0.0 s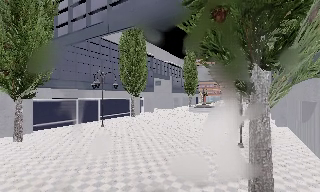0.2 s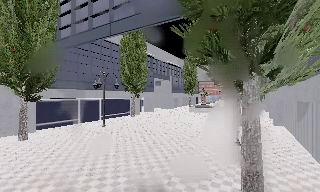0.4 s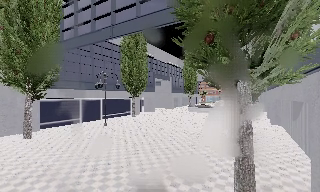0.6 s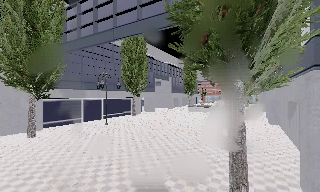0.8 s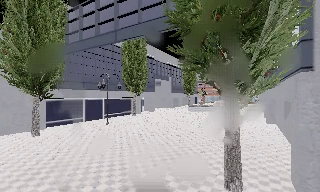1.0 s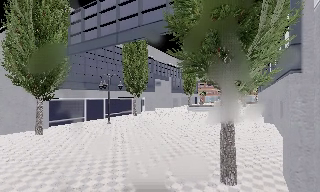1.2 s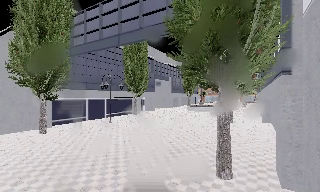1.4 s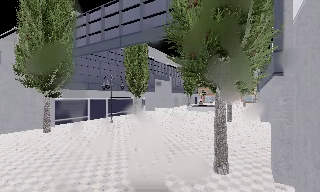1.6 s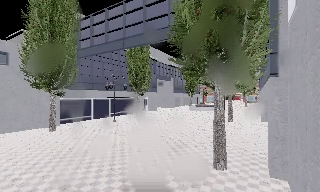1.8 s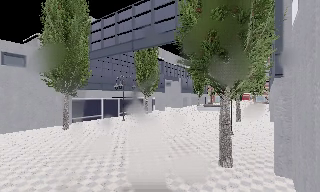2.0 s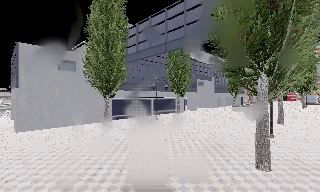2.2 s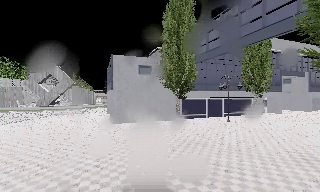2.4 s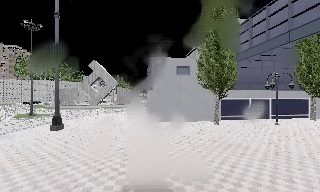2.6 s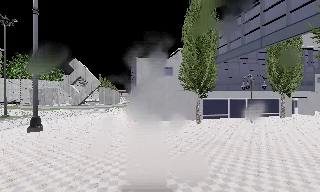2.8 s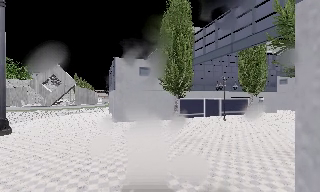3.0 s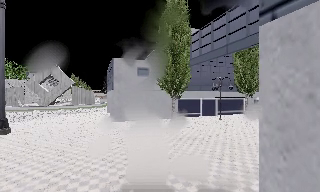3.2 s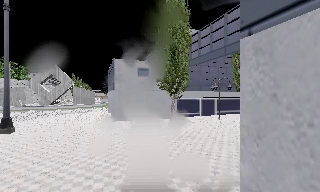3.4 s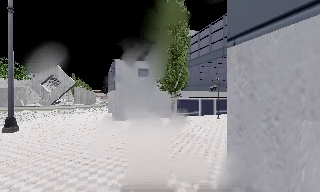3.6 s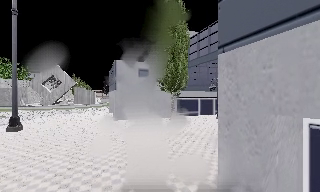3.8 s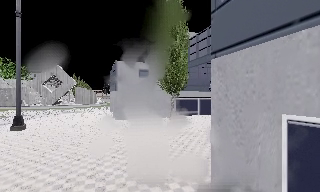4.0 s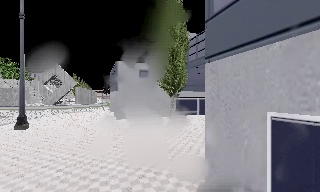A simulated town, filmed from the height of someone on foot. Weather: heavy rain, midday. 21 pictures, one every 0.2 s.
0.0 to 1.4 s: The camera travels backward, about 2 m, so what stands in front gets smaller.
1.4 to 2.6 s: The camera pans to its left, which is counterclockwise from overhead, by about 45 degrees. It travels backward, about 2 m.
2.6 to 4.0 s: The camera travels backward, about 2 m, so what stands in front gets smaller.
The film runs backward here.
